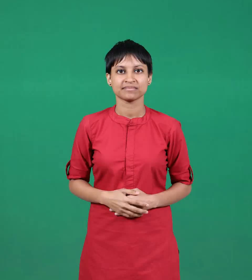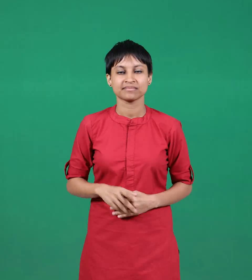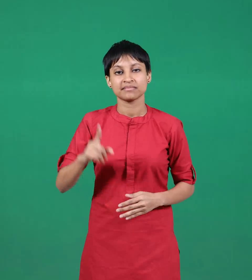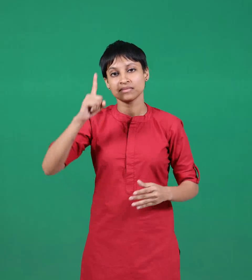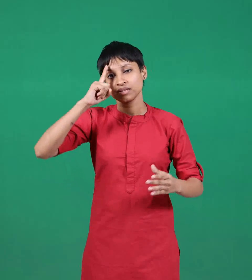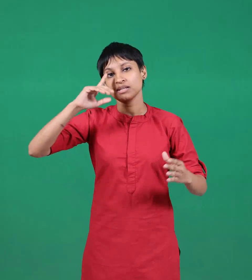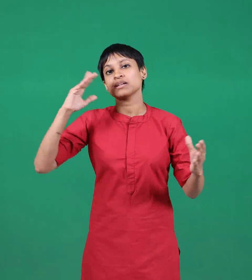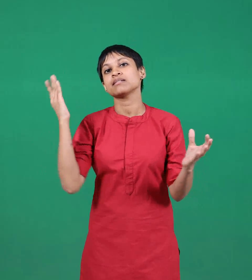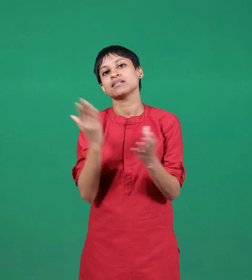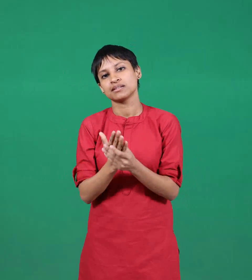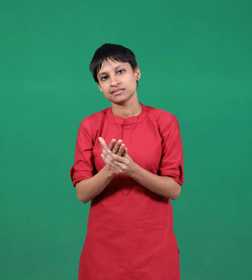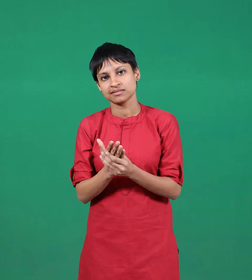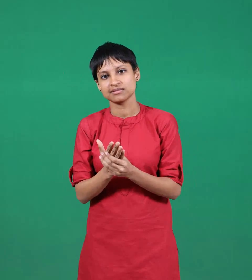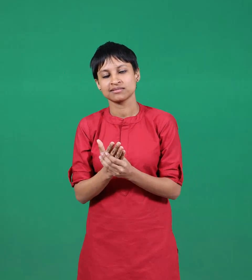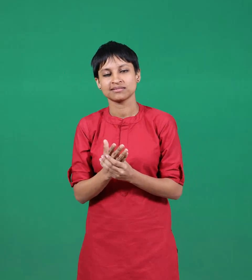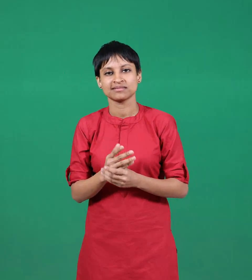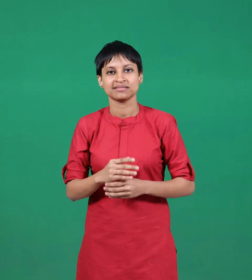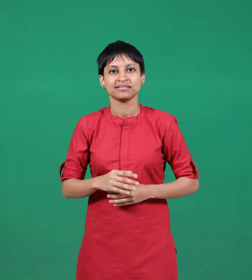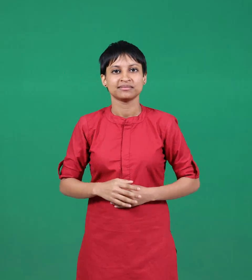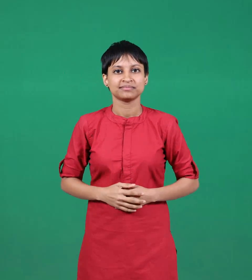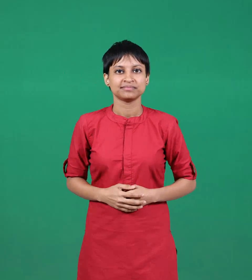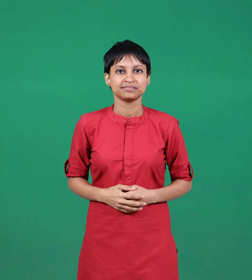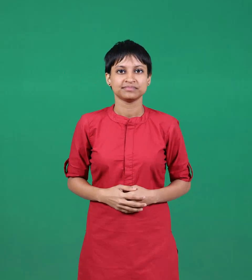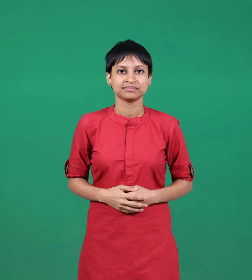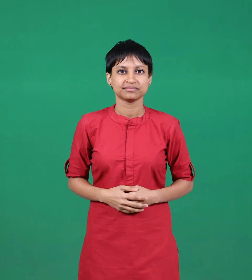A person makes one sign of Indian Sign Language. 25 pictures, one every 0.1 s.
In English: revenge
